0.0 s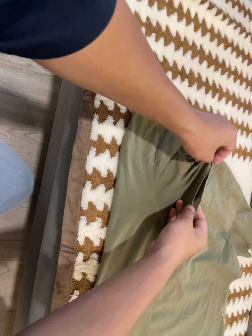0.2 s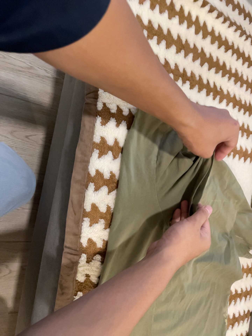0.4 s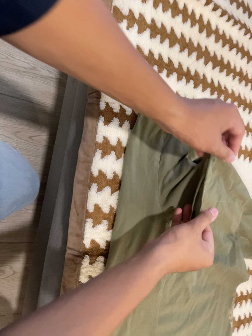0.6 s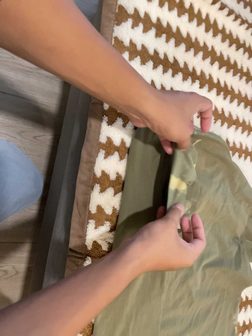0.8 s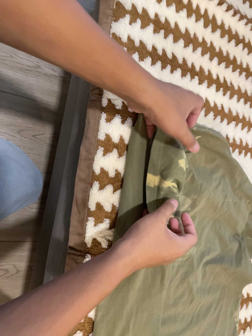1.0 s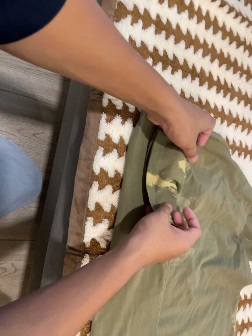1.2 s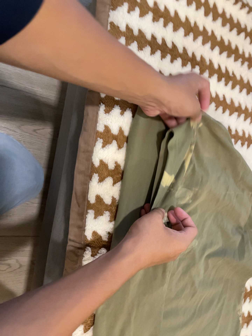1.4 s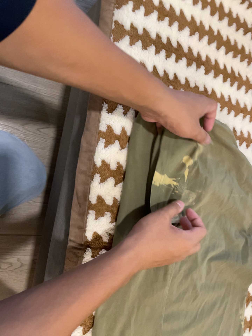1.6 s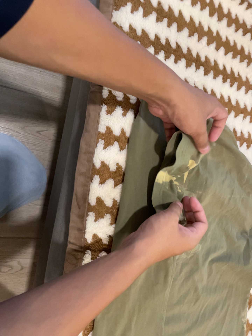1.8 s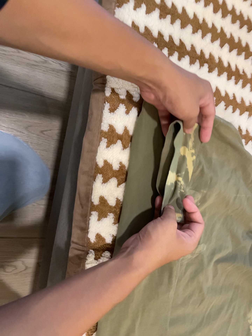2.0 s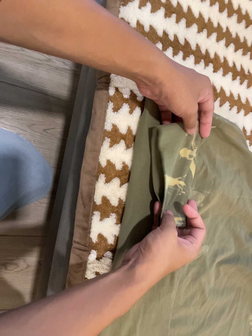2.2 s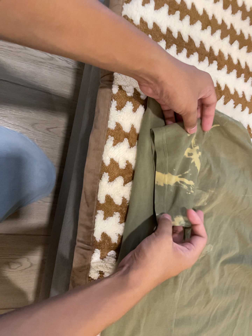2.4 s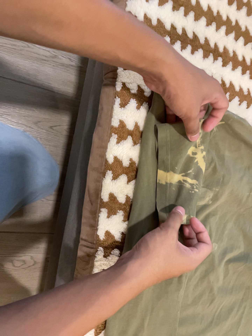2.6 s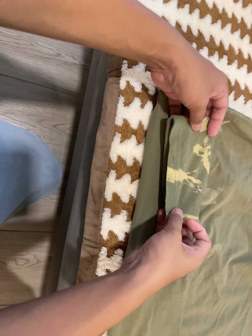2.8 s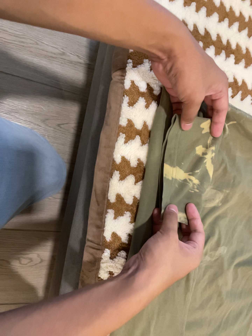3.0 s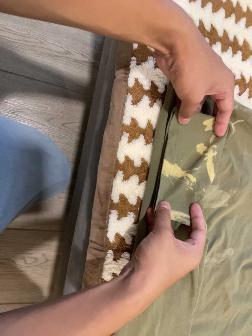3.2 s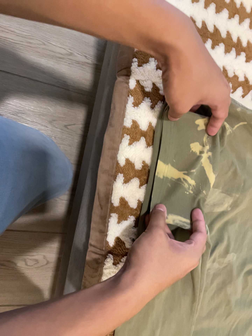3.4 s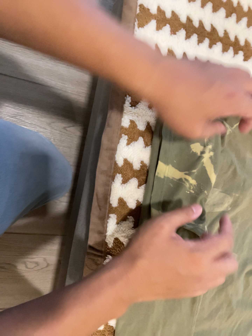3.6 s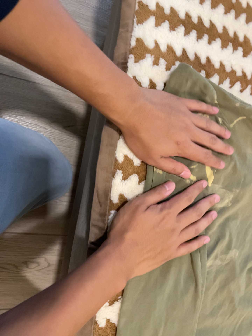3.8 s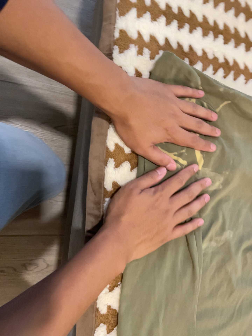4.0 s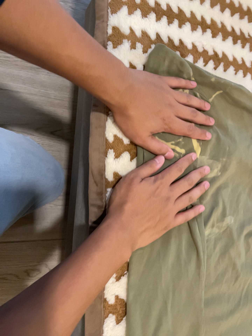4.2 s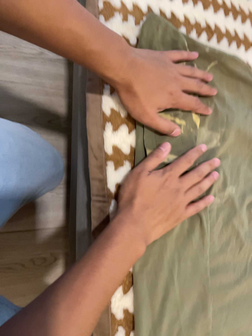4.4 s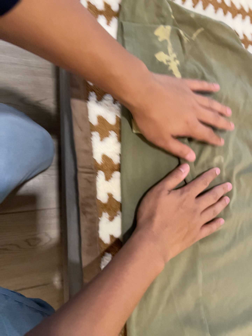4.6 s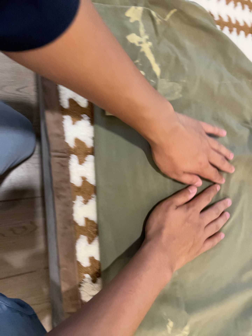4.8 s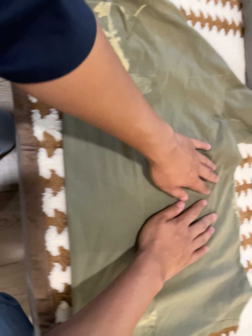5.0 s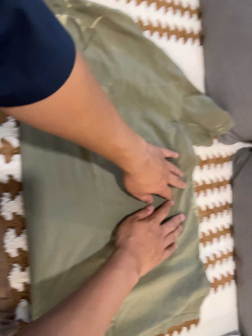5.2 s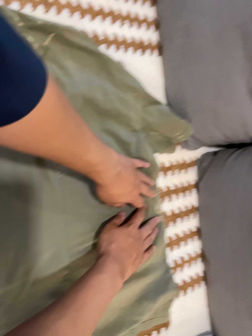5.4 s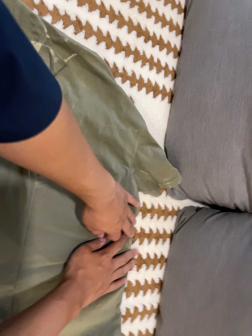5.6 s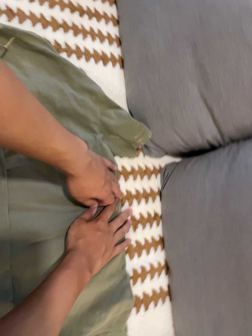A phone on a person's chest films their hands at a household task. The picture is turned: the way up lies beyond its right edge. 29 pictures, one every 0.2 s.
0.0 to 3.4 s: The camera swings to its left by about 10 degrees, and the scene slides to the right. It travels forward, about 7 cm, so what stands in front looms larger.
3.4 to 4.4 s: The camera travels toward the bottom of its view, about 12 cm, so close, fixed things drift upward. It rolls about its line of sight by about 10 degrees, and the scene rotates counterclockwise.
4.4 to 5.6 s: The camera travels to its right, about 28 cm, so close, fixed things drift to the left.
The film runs forward here.
